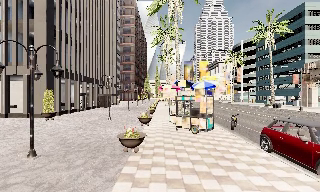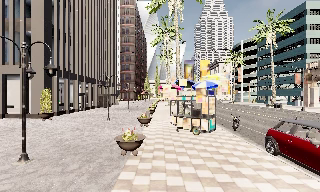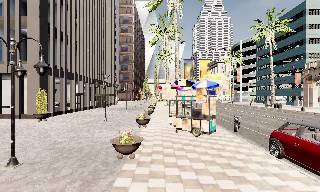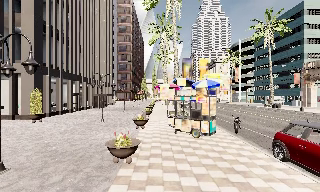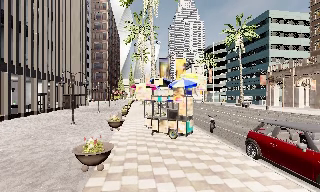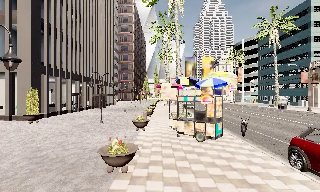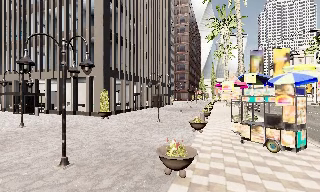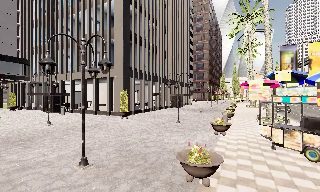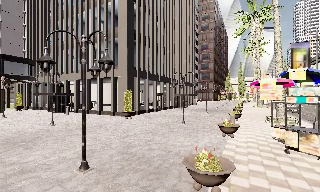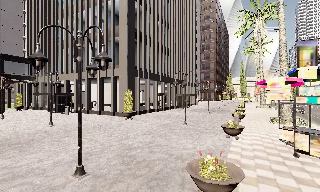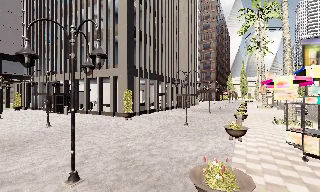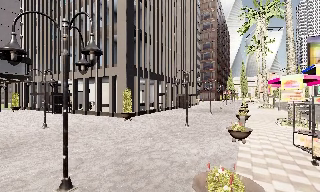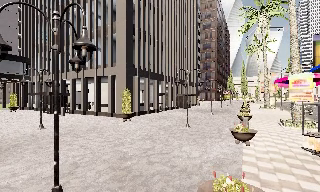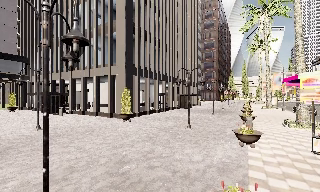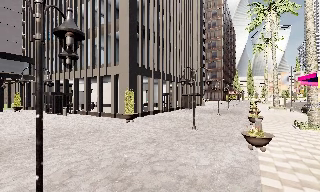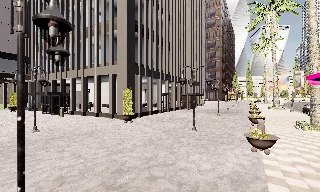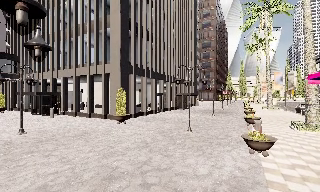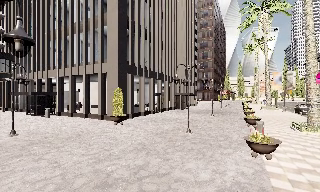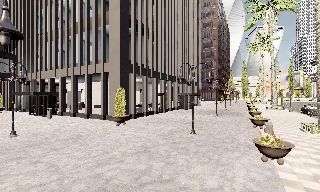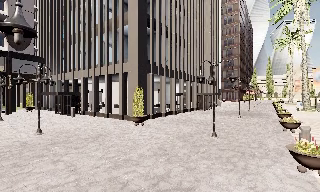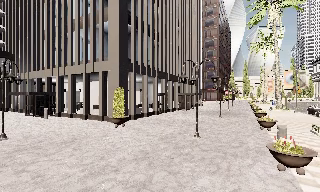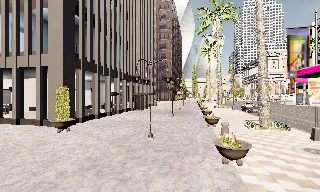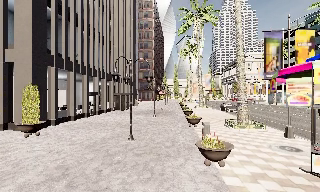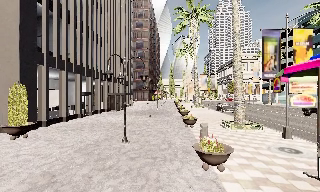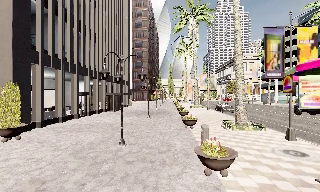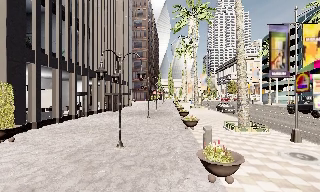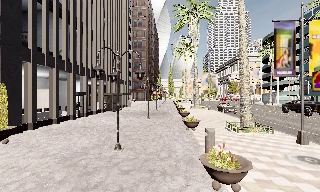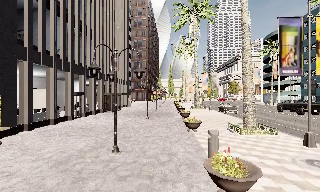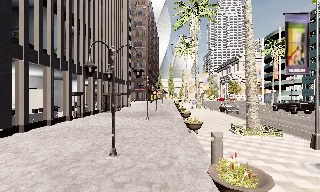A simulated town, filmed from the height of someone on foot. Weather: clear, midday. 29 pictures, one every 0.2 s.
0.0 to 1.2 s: The camera swings to its left by about 20 degrees, and the scene slides to the right. It travels forward, about 2.5 m, so what stands in front looms larger.
1.2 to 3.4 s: The camera travels forward, about 4 m, so what stands in front looms larger.
3.4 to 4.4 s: The scene slides to the left, as the camera pans about 20 degrees to its right. It travels forward, about 2 m, so what stands in front looms larger.
4.4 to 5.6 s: The camera travels forward, about 2.5 m, so what stands in front looms larger.
The film runs forward here.
